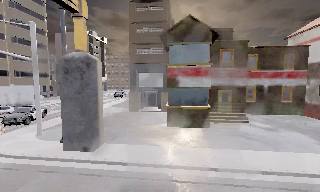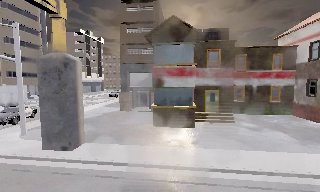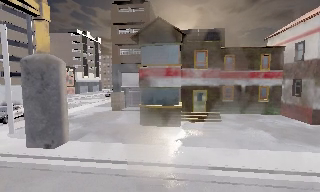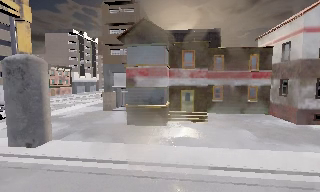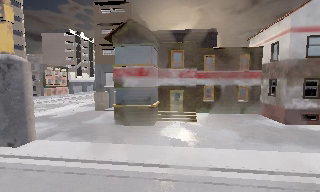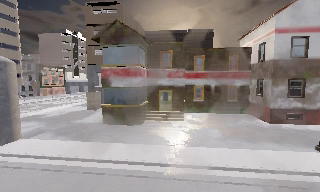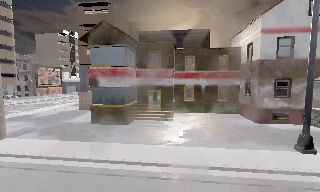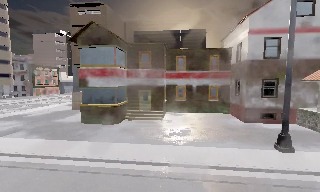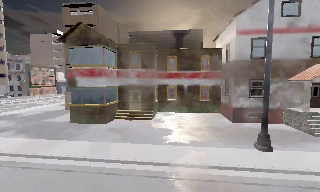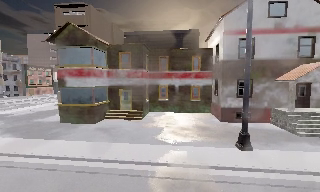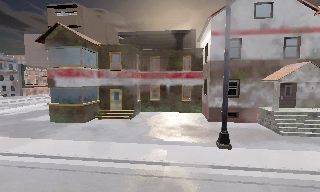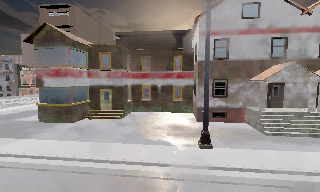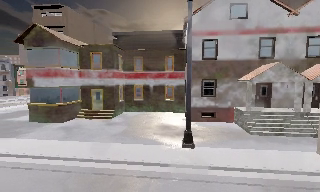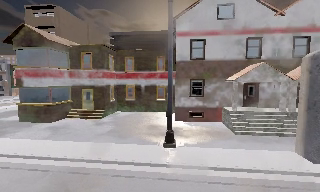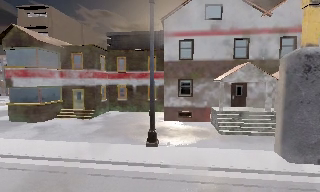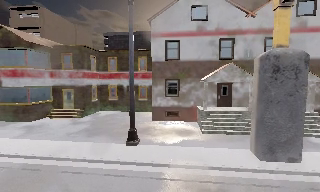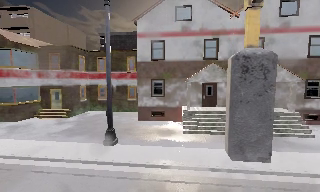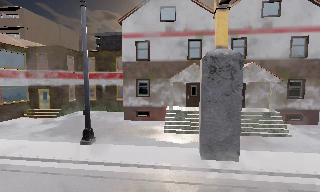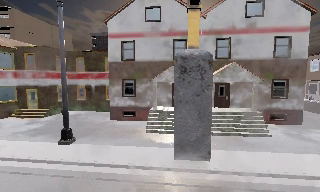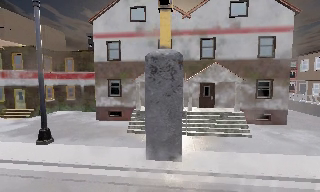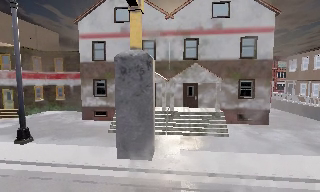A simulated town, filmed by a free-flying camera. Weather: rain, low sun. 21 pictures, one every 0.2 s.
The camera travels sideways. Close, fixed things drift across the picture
to the left.
0.0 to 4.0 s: The camera travels to its right, about 25 m, so close, fixed things drift to the left.
The film runs backward here.
